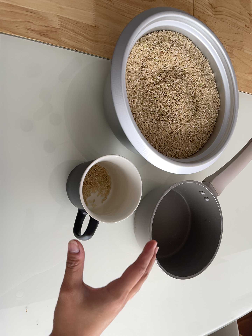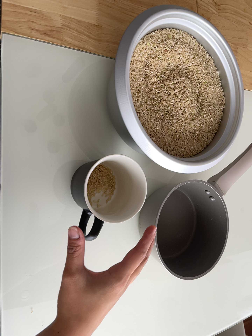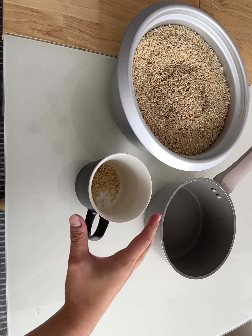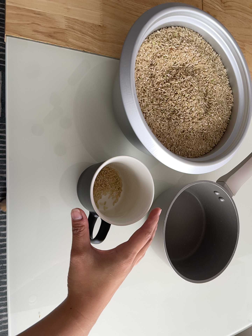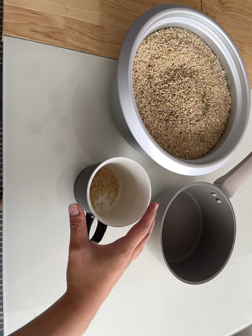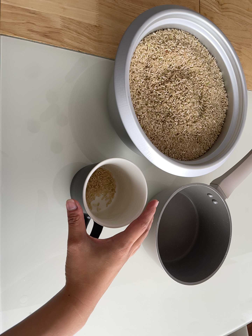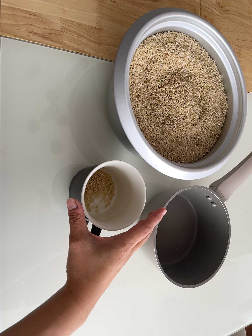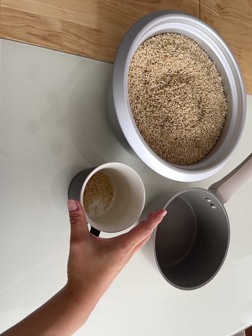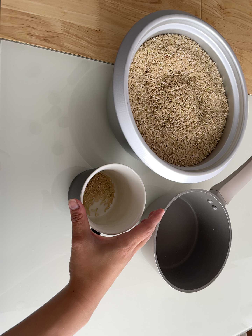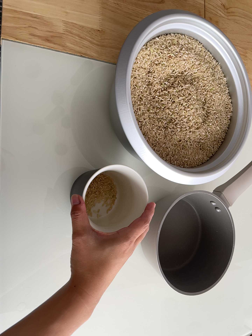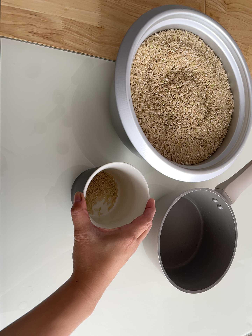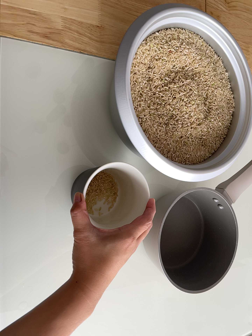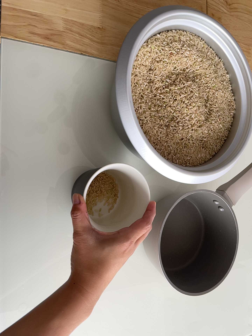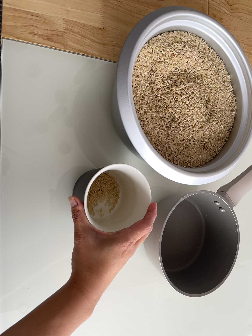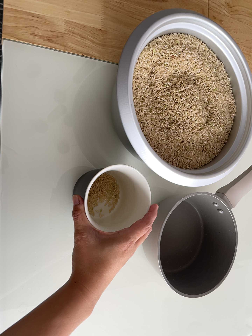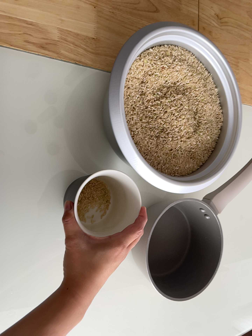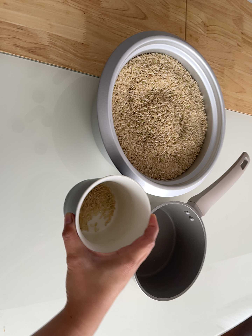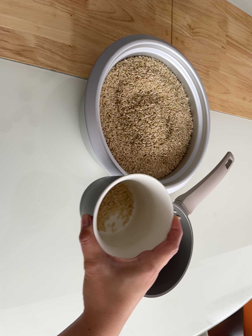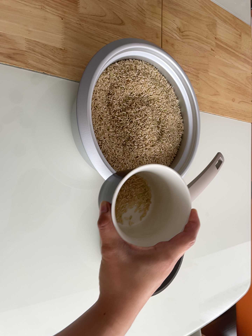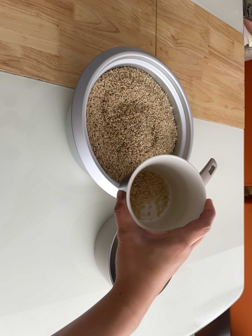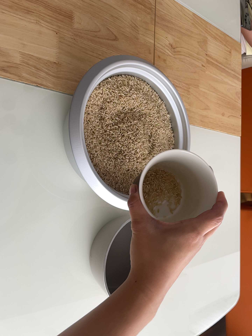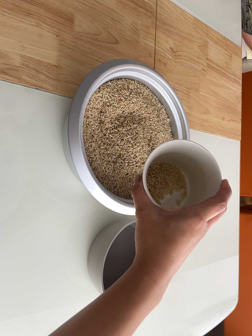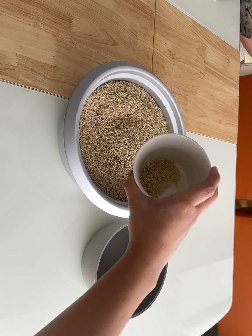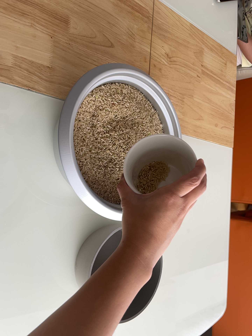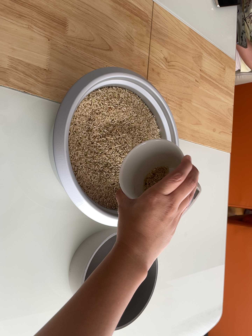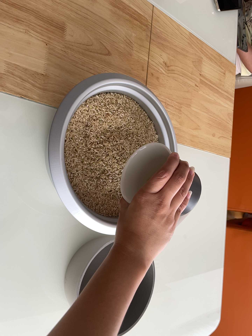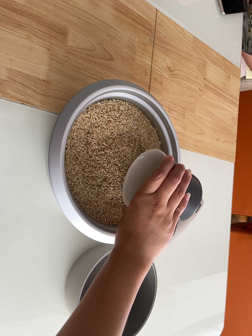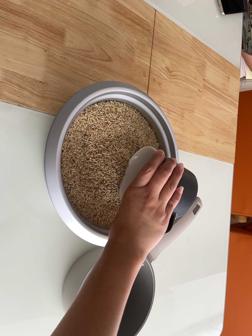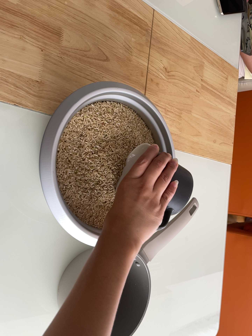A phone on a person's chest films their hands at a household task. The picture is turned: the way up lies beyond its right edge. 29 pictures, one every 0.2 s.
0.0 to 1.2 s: The camera shifts only a little, or ends up much as it began.
1.2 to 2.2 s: The camera keeps its place and its aim.
2.2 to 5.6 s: The camera pans to its right by about 10 degrees. It travels toward the top of its view, about 8 cm, so close, fixed things drift downward.
The film runs forward here.
